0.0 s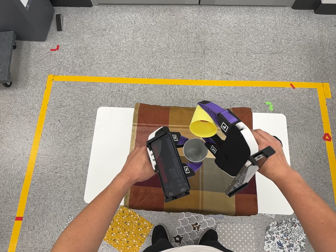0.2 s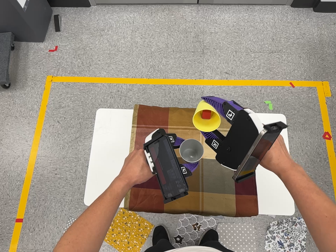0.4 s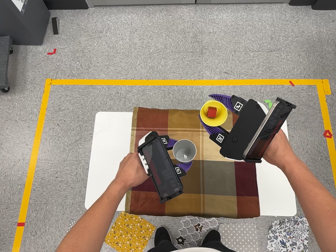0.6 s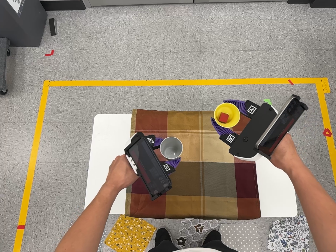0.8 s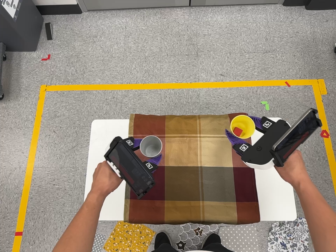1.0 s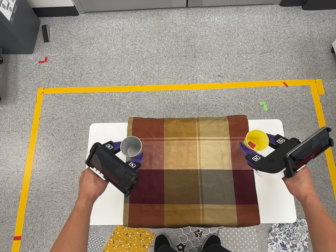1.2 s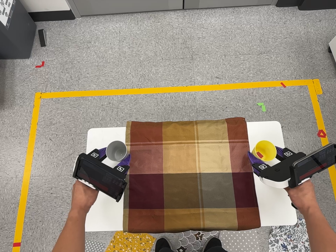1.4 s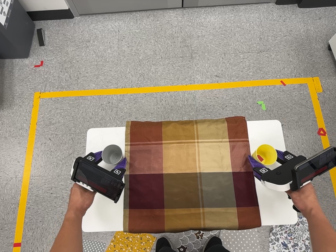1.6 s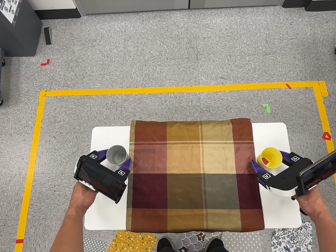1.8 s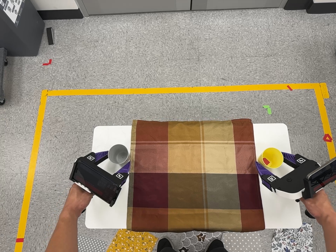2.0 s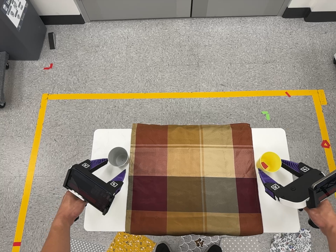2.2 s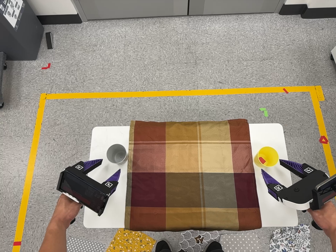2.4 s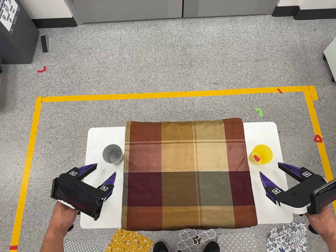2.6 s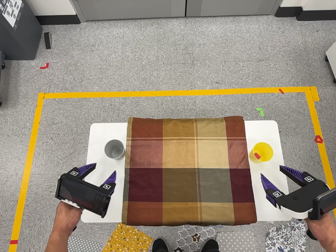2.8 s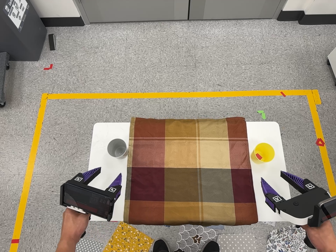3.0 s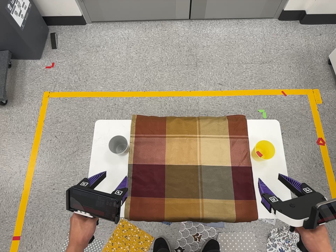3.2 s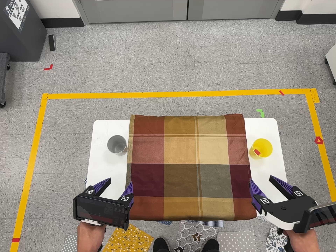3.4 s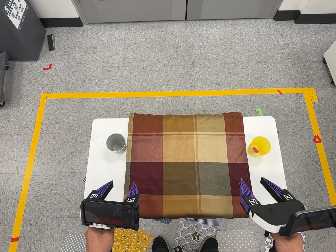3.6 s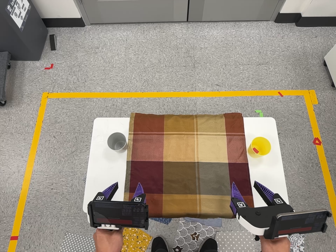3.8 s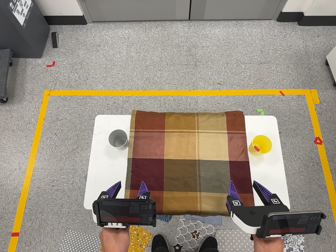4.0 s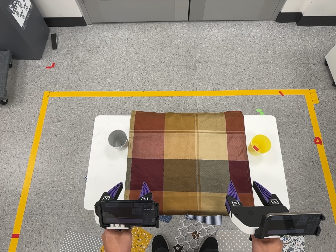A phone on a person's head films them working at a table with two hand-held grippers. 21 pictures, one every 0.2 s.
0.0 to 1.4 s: The camera travels toward the top of its view, about 8 cm, so close, fixed things drift downward.
1.4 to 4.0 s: The camera travels toward the bottom of its view and backward, about 14 cm, so close, fixed things drift upward.
The film runs backward here.
